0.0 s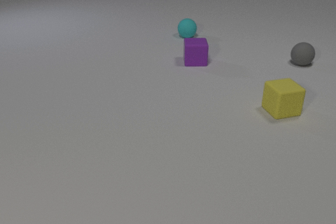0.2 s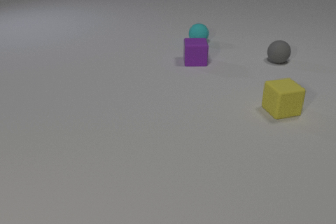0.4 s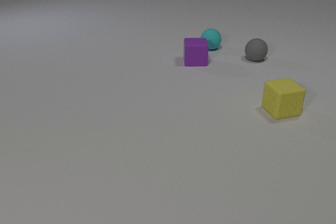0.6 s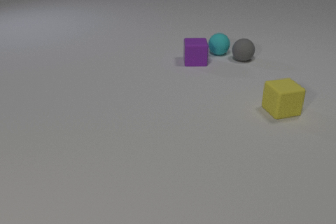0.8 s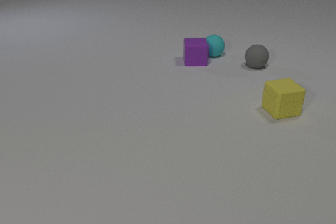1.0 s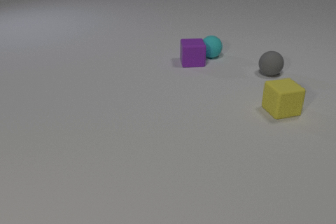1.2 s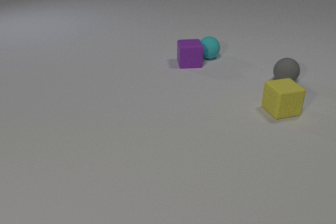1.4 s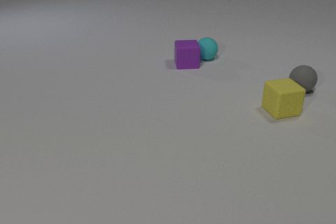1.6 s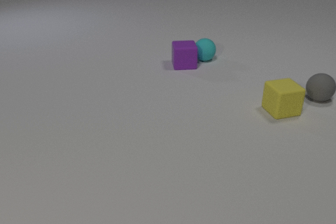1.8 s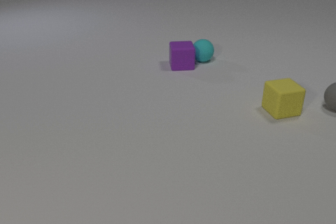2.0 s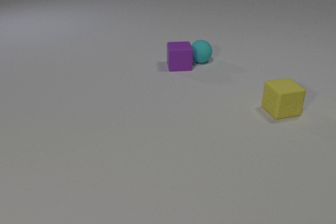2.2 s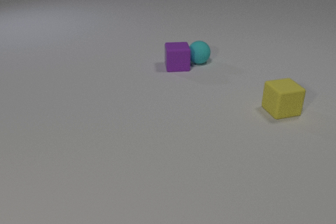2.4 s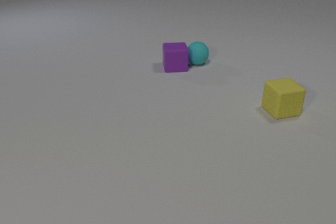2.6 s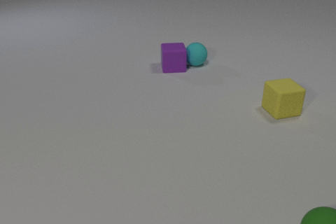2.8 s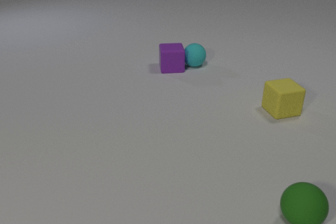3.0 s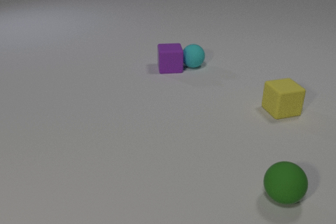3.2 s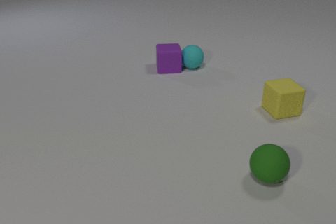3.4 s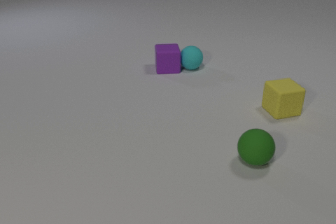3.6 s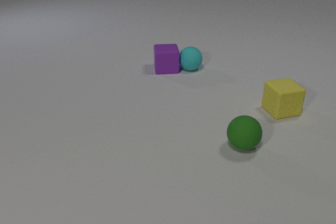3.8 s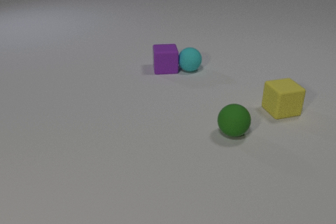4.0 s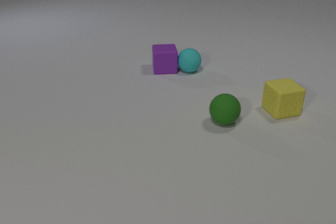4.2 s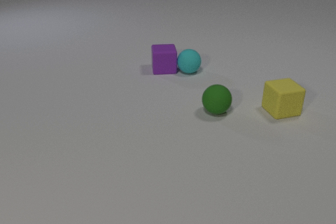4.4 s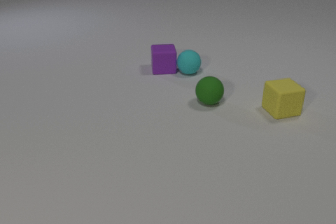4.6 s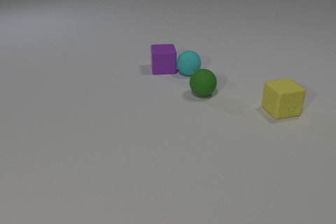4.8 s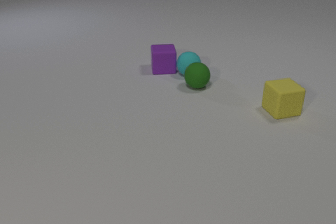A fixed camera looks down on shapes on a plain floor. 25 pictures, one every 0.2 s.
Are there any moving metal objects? no.
How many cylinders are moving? 0.
What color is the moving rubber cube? purple.
0.0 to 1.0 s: The cyan rubber sphere rolls toward the camera and to the right. The gray rubber sphere rolls toward the camera and to the left. The cyan rubber sphere and the gray rubber sphere collide. The cyan rubber sphere and the purple rubber cube collide.
1.0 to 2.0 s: The cyan rubber sphere rolls toward the camera and to the left. The gray rubber sphere rolls to the right and toward the camera, leaves at the right edge. The purple rubber cube slides to the left and toward the camera.
2.0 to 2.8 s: The cyan rubber sphere rolls toward the camera and to the left. The purple rubber cube slides to the left and toward the camera. The green rubber sphere comes in at the bottom edge, rolls away from the camera and to the left.
2.8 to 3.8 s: The cyan rubber sphere rolls toward the camera. The purple rubber cube slides to the left. The green rubber sphere rolls away from the camera and to the left.
3.8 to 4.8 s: The cyan rubber sphere rolls toward the camera. The green rubber sphere rolls away from the camera and to the left.
